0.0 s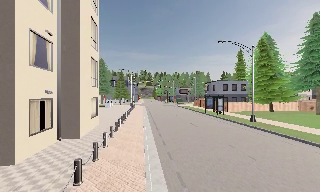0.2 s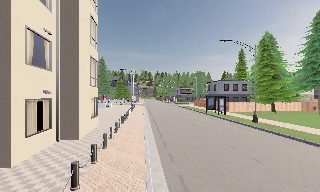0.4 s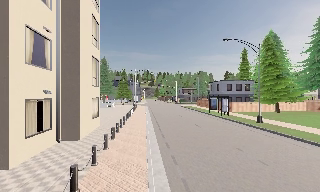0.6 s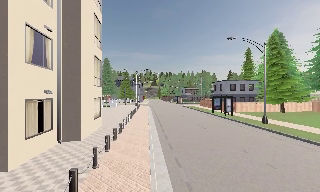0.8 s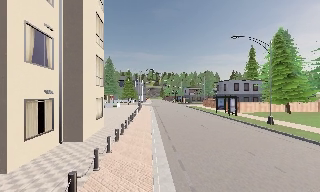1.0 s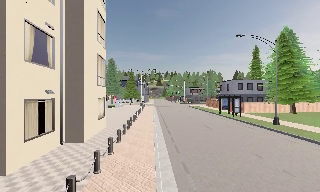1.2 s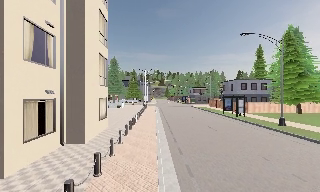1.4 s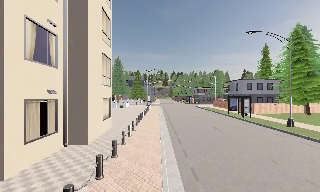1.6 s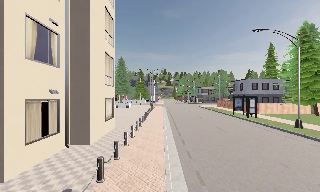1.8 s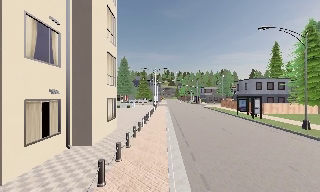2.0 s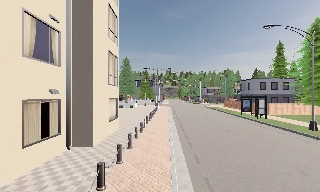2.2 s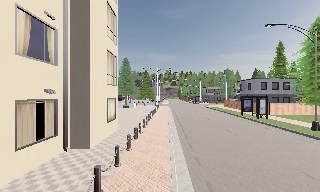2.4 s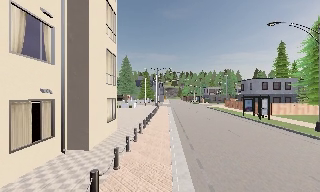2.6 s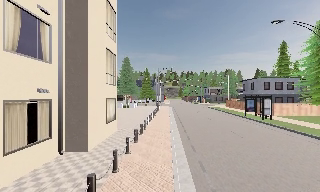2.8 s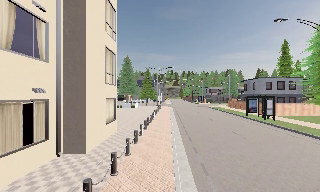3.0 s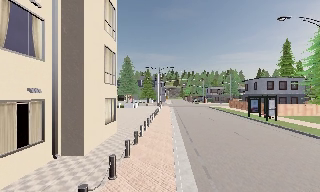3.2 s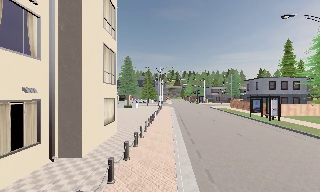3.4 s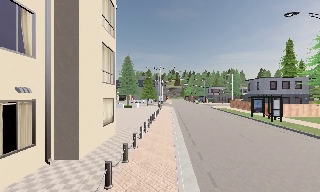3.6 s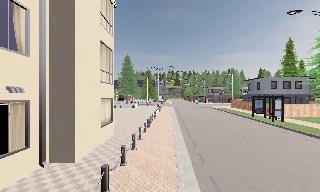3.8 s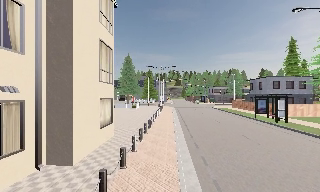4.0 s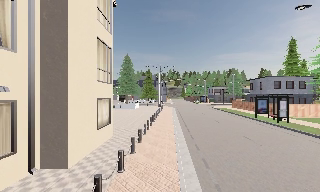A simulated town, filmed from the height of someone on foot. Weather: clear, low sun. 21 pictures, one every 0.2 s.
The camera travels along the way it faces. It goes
forward.
0.0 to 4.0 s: The scene slides to the right, as the camera pans about 10 degrees to its left. It travels forward, about 4.5 m, so what stands in front looms larger.
The film runs forward here.
